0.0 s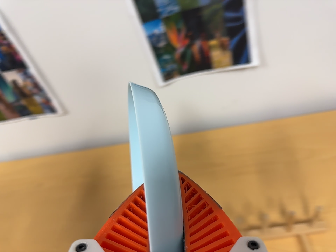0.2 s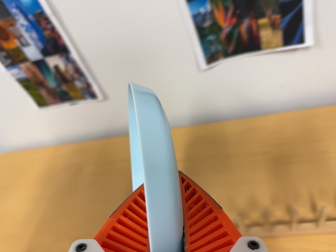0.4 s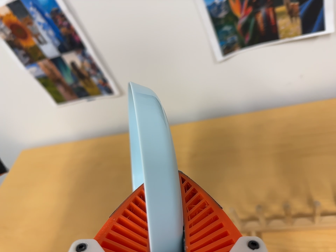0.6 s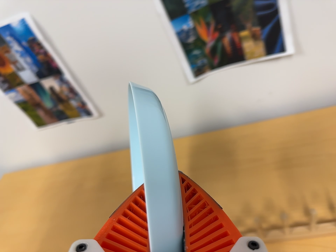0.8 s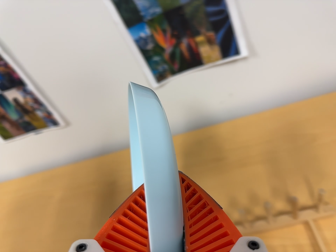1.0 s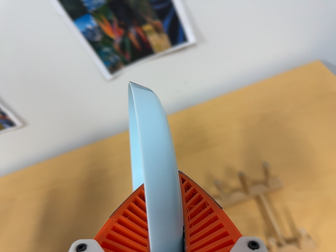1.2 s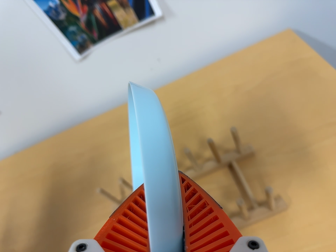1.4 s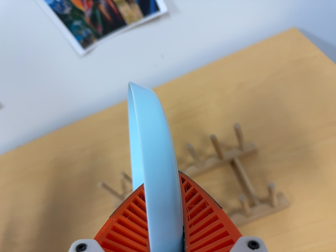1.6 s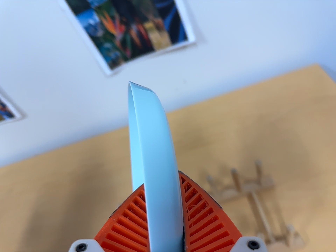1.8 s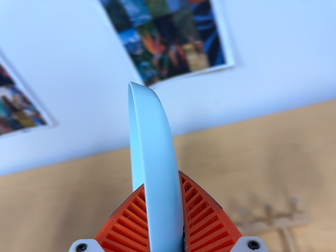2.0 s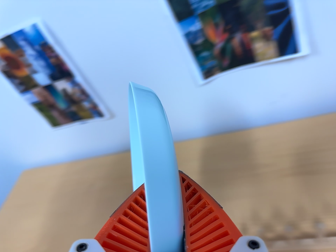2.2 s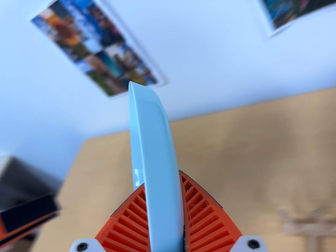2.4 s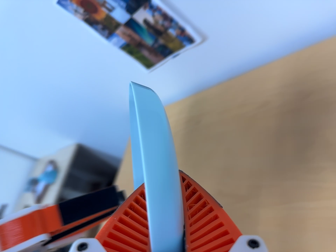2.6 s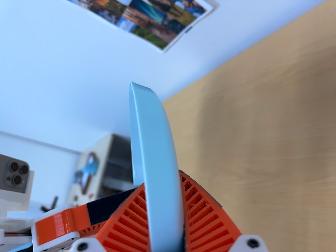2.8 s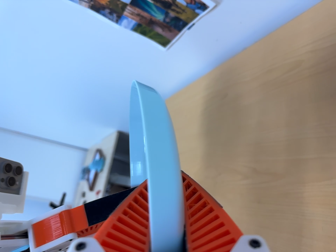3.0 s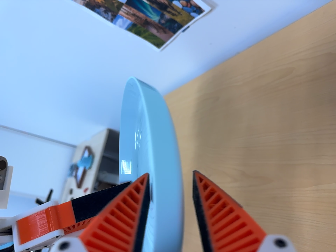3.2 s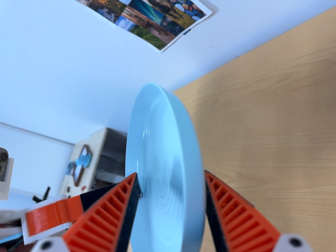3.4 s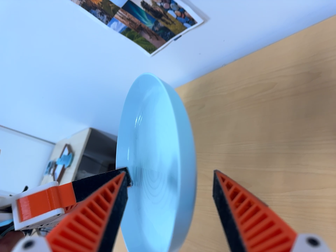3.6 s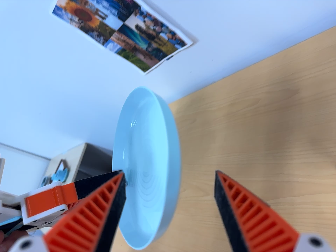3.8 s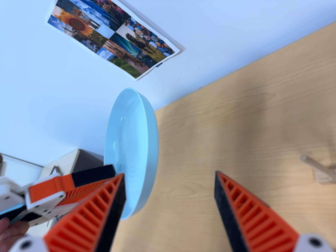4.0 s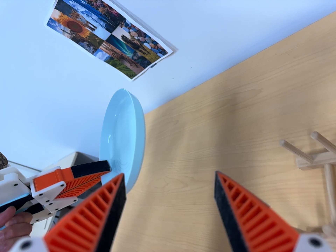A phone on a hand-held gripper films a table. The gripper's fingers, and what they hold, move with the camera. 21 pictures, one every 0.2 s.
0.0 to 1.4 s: The camera travels to its right and toward the bottom of its view, about 12 cm, so close, fixed things drift to the left. It rolls about its line of sight by about 15 degrees, and the scene rotates counterclockwise.
1.4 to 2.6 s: The scene slides to the right, as the camera pans about 50 degrees to its left. It travels forward, about 16 cm. Its aim tips toward the bottom of its view by about 15 degrees, and the scene shifts upward.
2.6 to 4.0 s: The camera travels backward, about 10 cm, so what stands in front gets smaller.
The film runs backward here.
